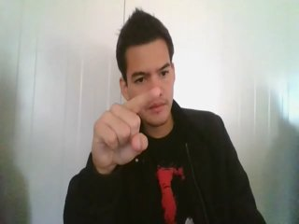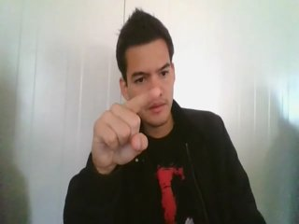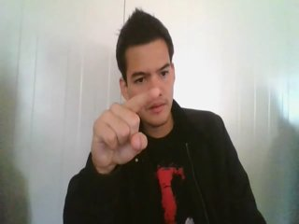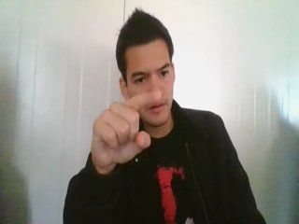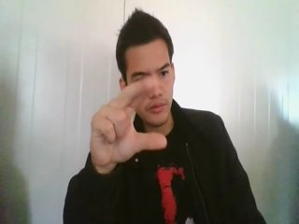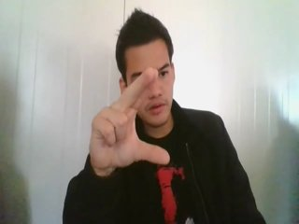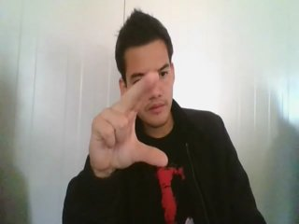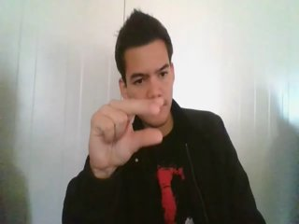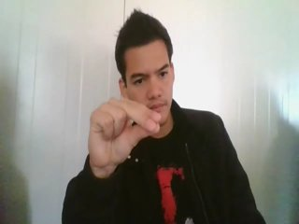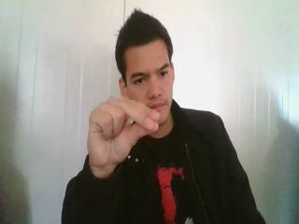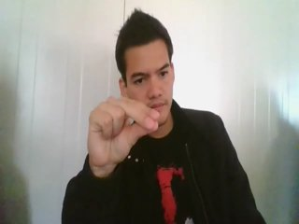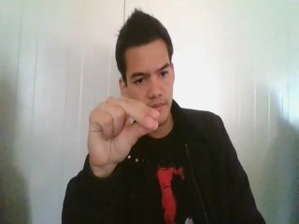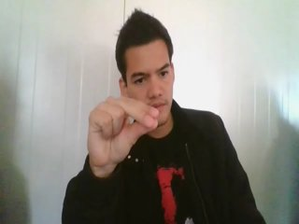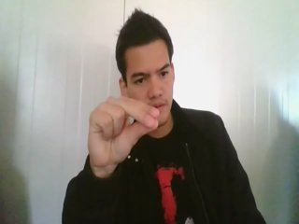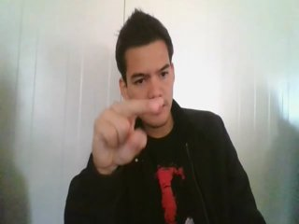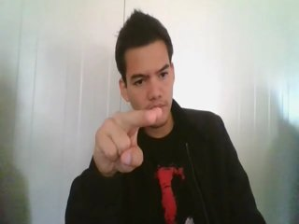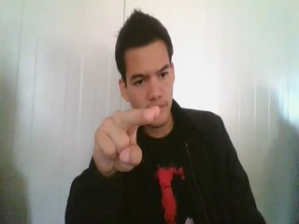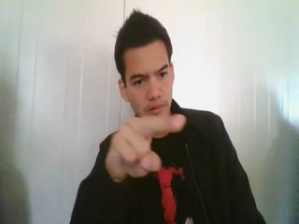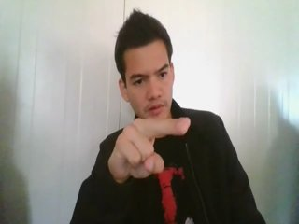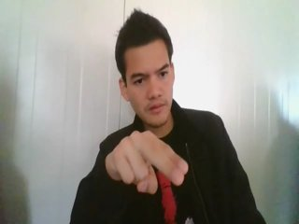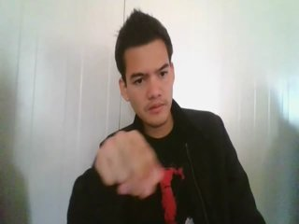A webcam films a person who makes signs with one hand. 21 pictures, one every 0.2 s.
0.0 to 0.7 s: Pointing with one finger.
0.8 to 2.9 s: Zoom out.
3.0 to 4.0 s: Pointing with two fingers.
